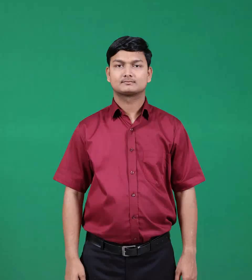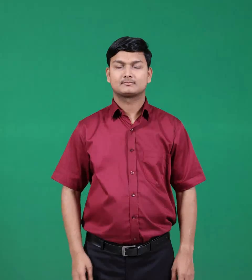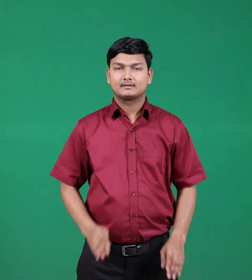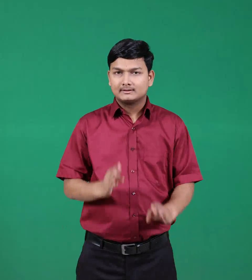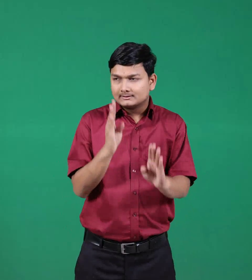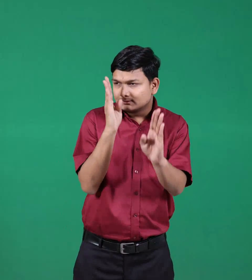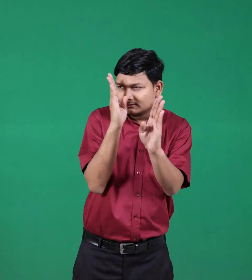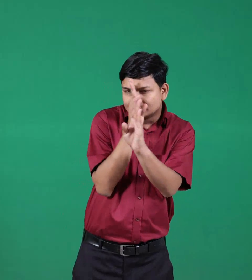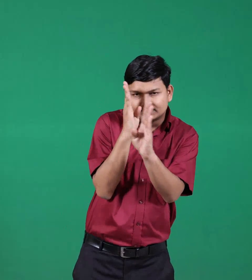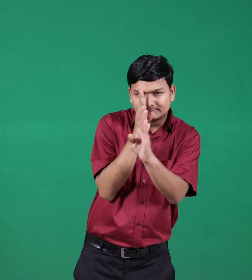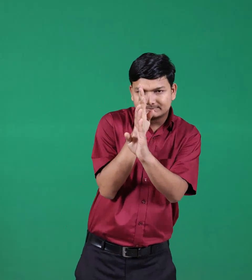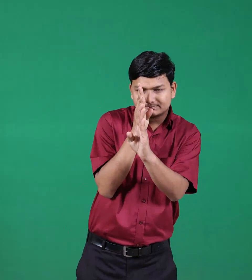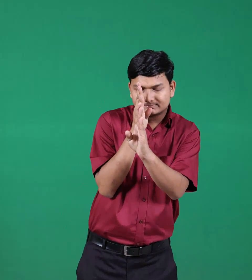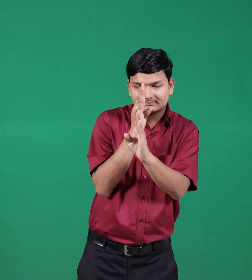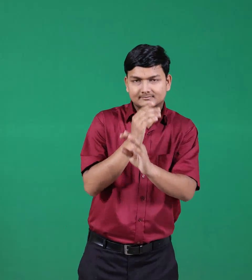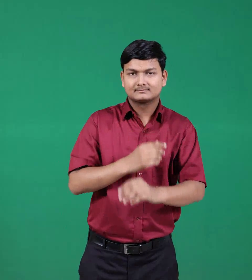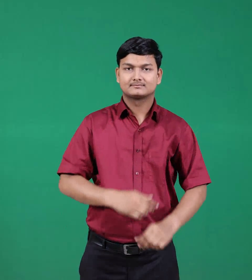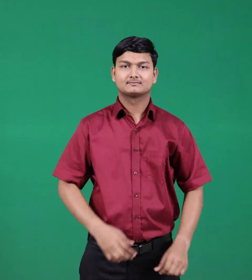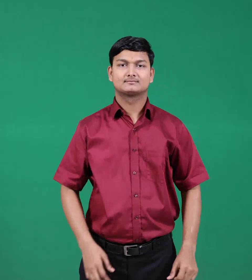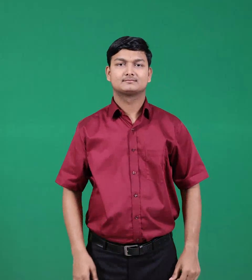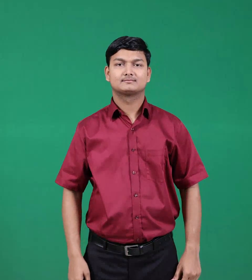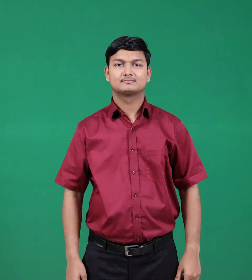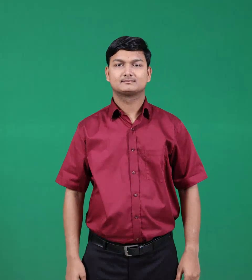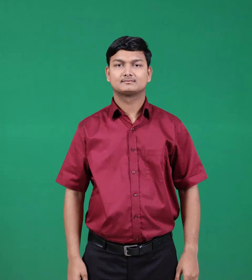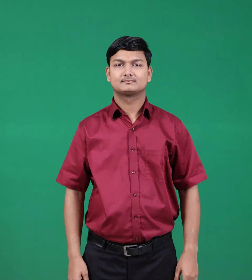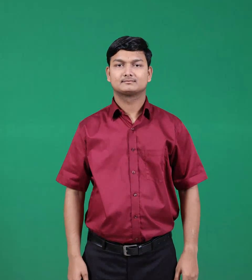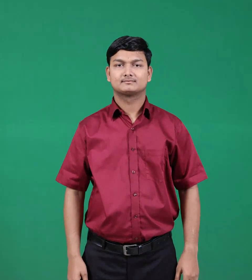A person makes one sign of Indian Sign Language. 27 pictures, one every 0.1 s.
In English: hide
